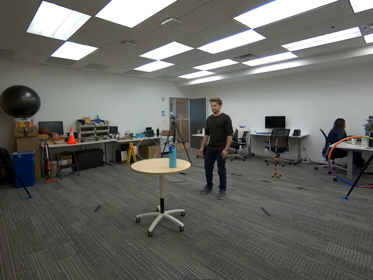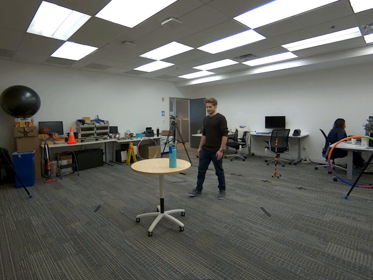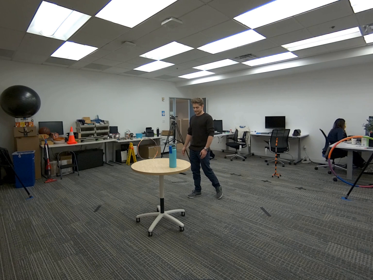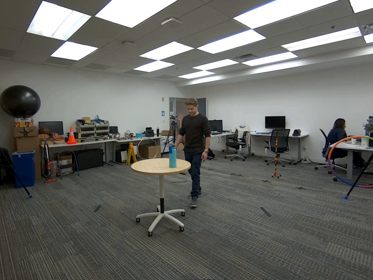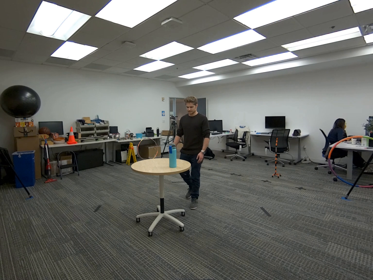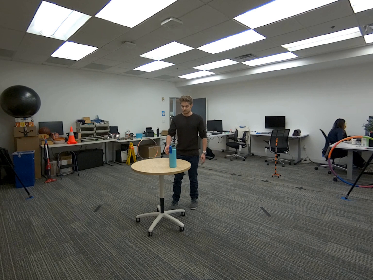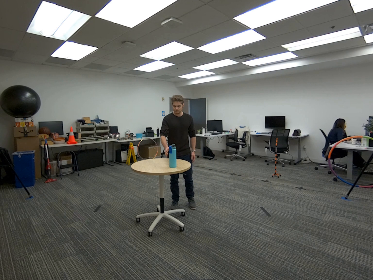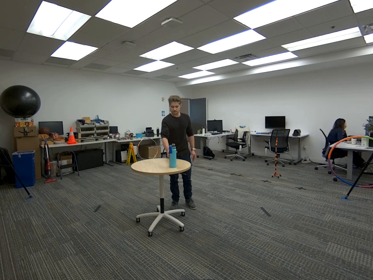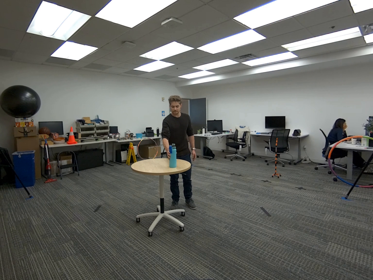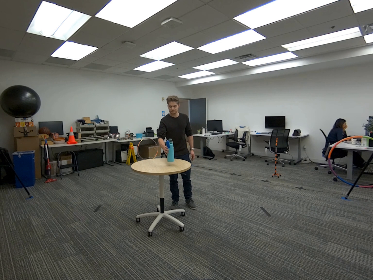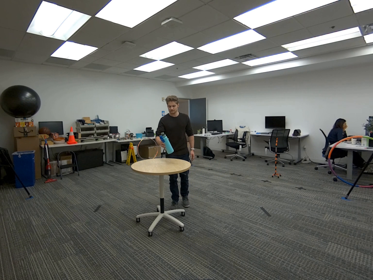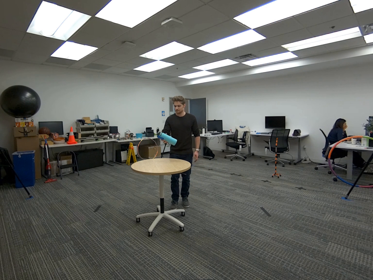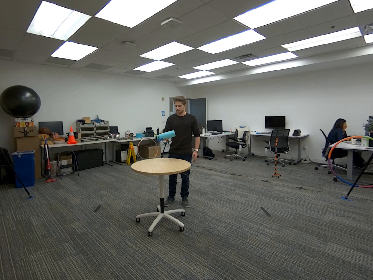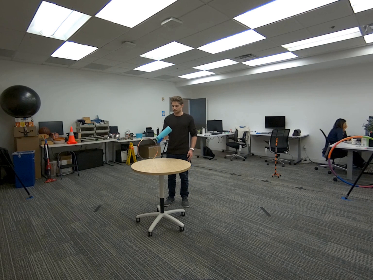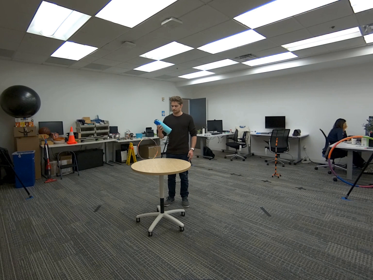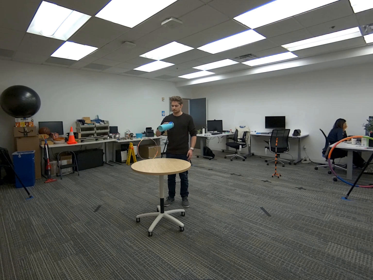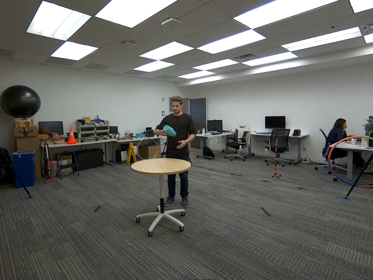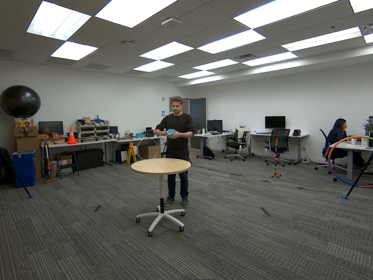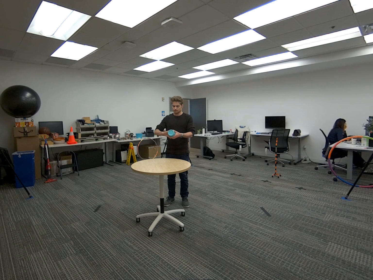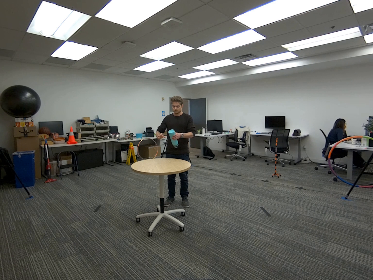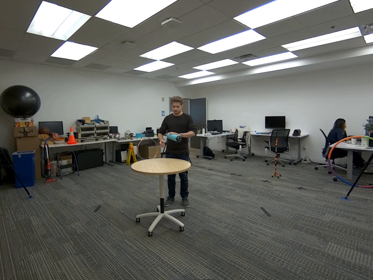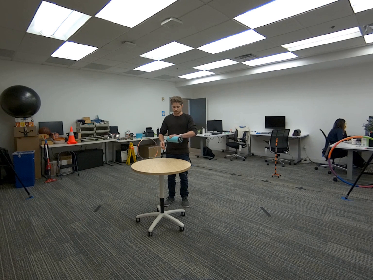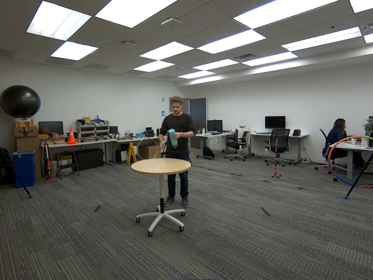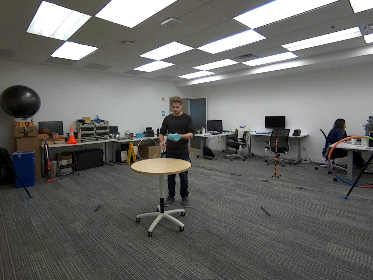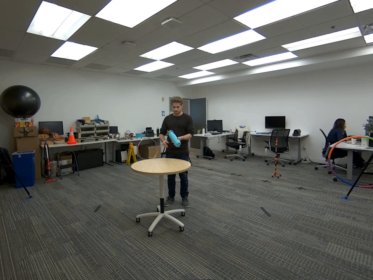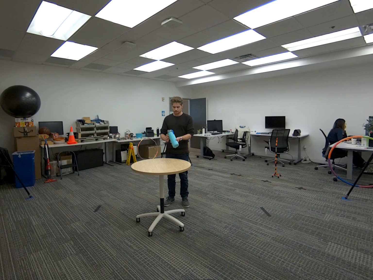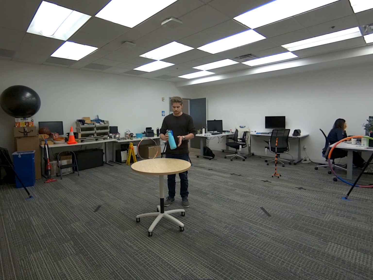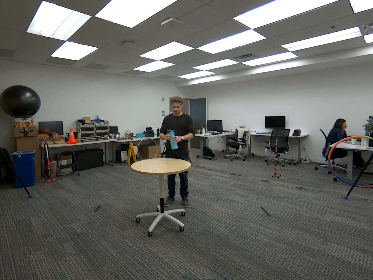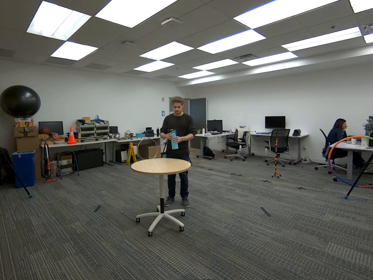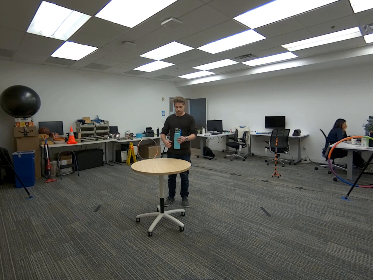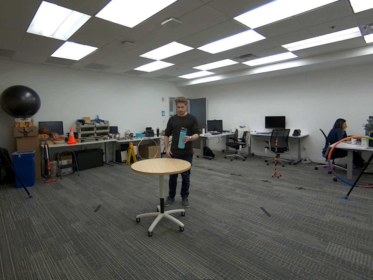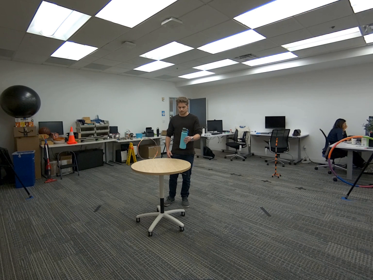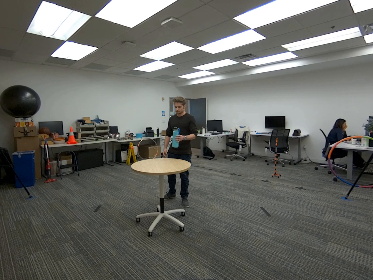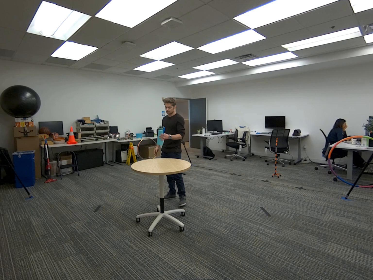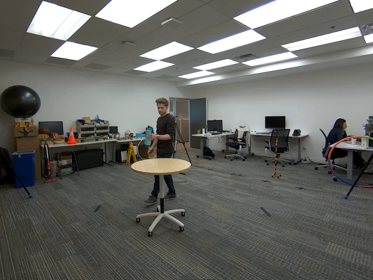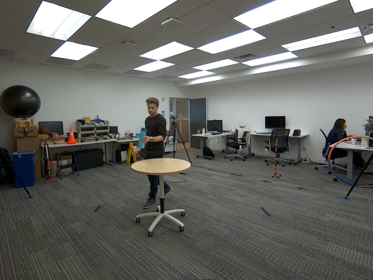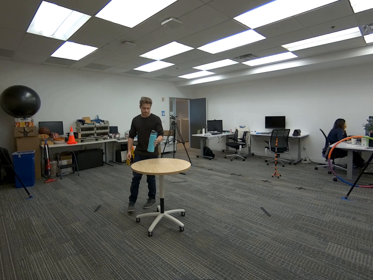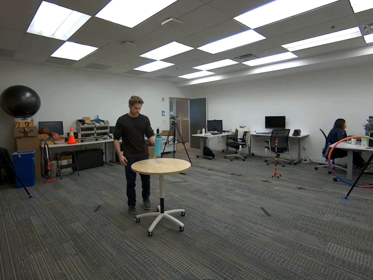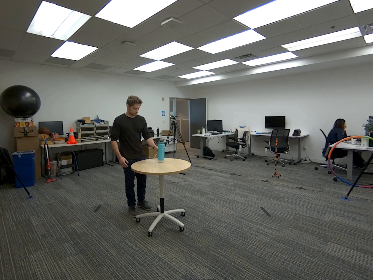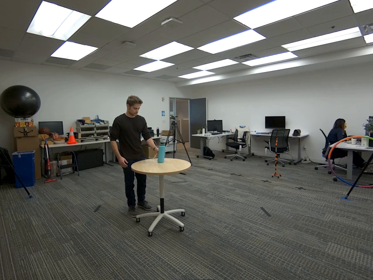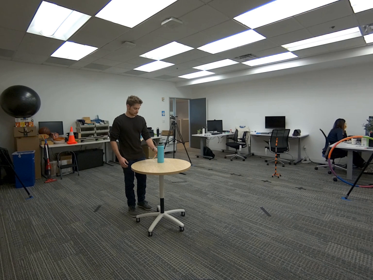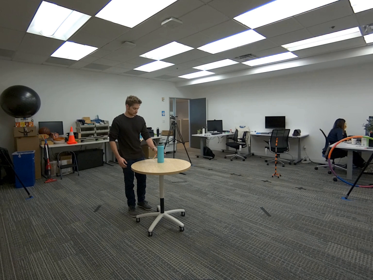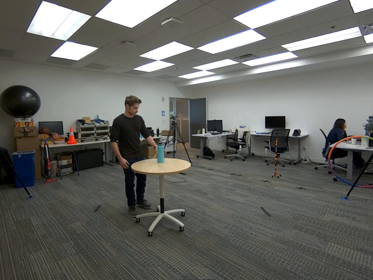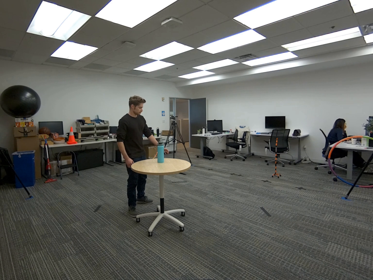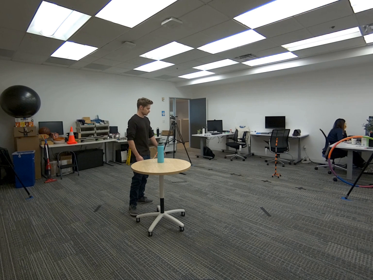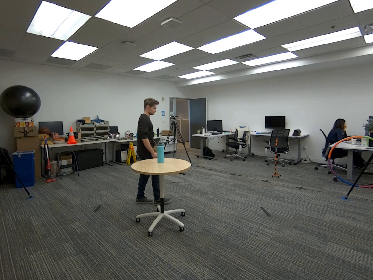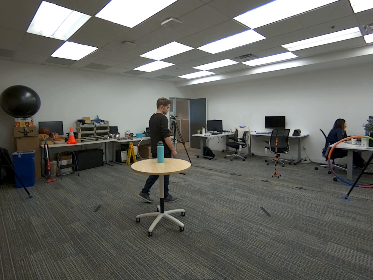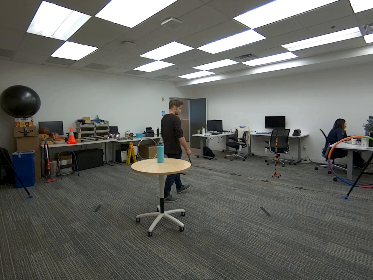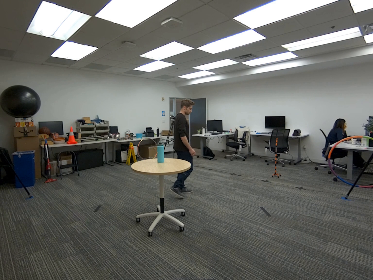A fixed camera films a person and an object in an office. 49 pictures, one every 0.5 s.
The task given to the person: Walk to the cyan water bottle on the round table. Pick up the bottle with your right hand, rotate and hand it over to your left hand. And keep alternating hands while rotating the bottle. Once done, place the bottle back on the round table.
